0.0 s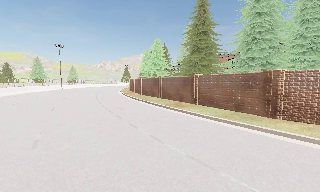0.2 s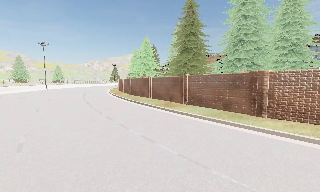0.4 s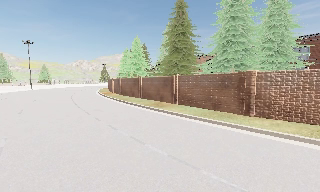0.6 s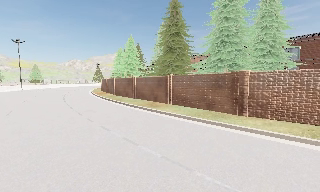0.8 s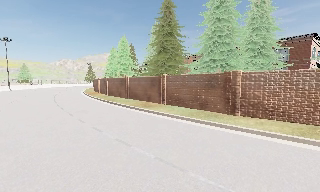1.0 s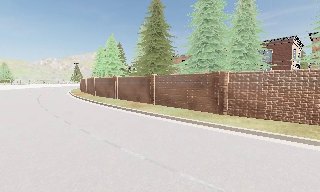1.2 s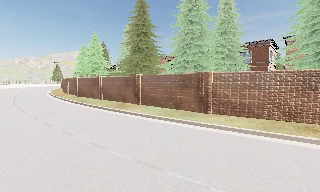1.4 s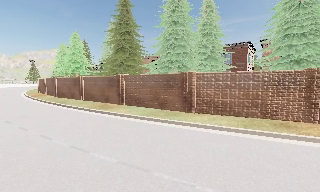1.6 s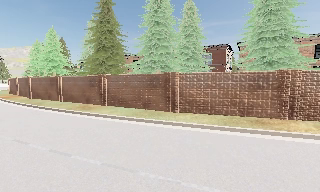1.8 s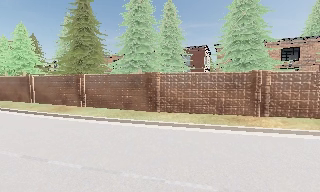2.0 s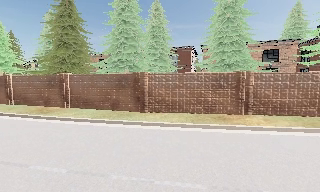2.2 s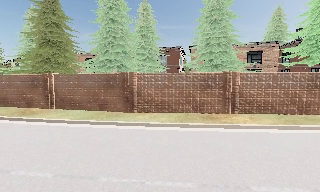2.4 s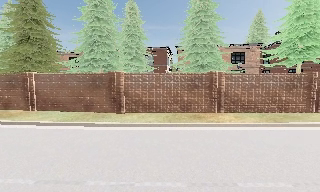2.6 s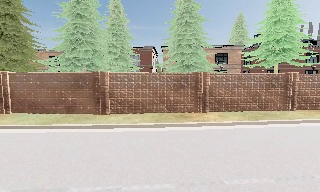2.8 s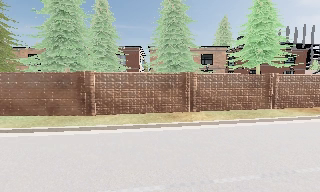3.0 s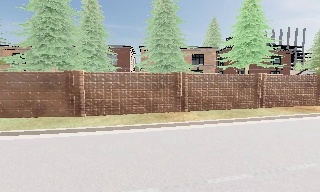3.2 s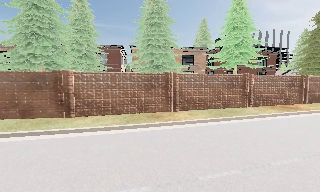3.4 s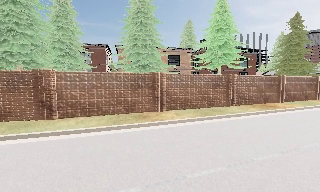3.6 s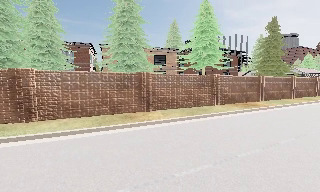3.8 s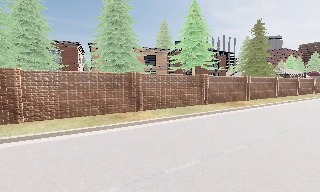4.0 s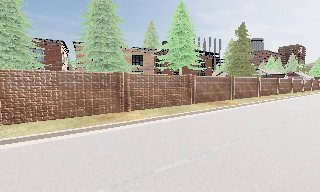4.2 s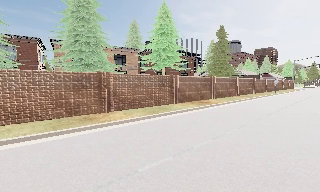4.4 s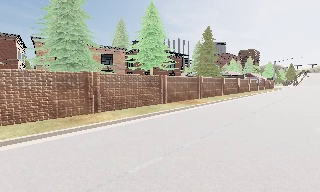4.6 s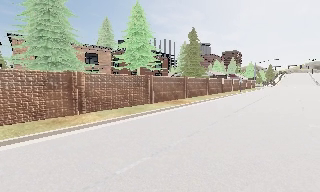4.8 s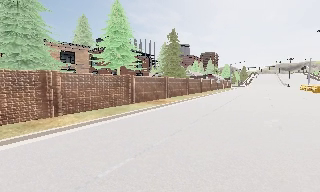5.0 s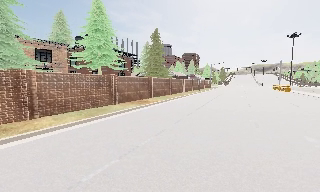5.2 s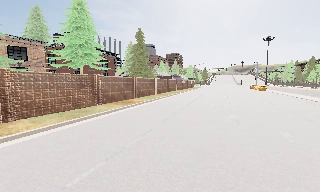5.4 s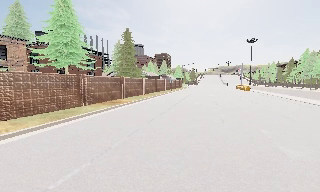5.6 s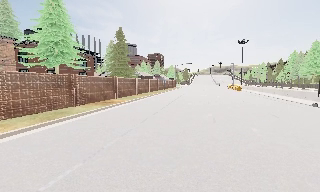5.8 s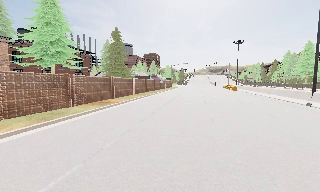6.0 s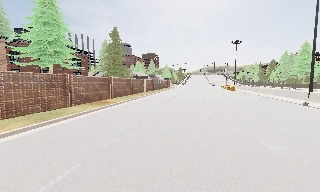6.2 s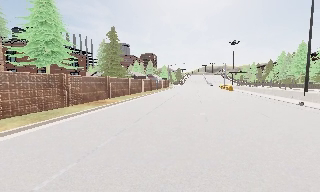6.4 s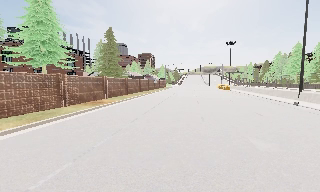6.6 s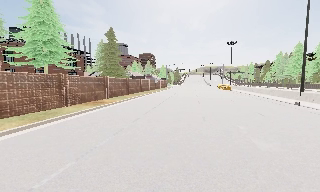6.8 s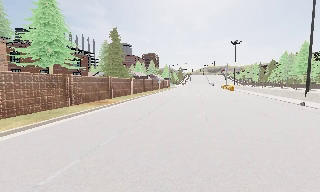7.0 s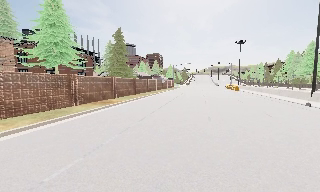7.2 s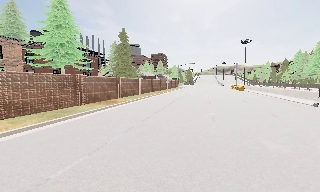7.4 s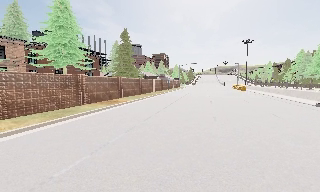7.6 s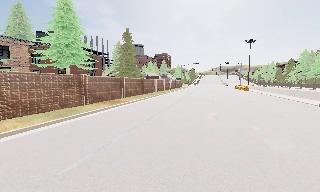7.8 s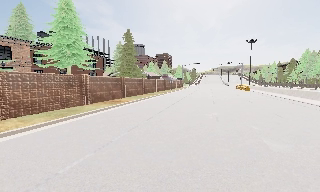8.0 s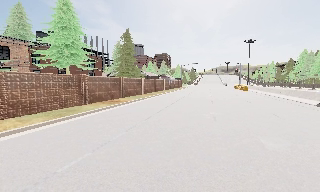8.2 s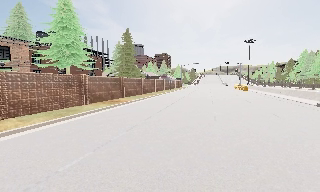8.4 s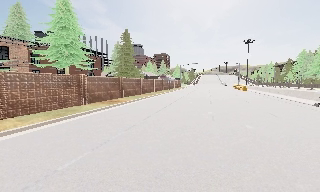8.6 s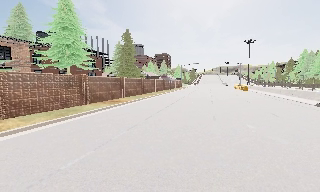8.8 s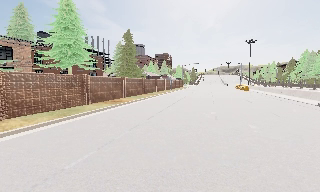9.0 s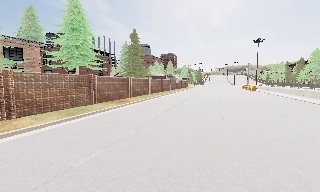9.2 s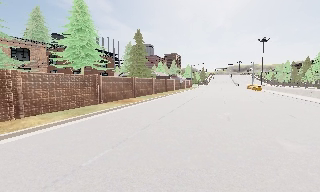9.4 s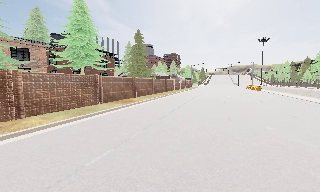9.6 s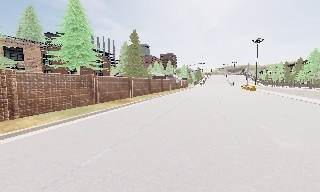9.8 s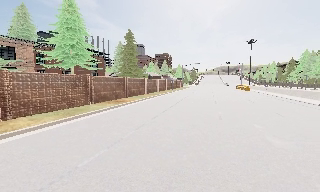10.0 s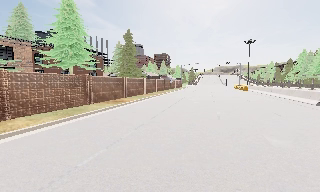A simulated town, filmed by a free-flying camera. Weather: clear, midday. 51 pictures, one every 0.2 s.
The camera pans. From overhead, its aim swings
clockwise.
The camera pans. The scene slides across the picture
to the left.
0.0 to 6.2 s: The camera pans to its right, which is clockwise from overhead, by about 130 degrees. It travels to its left, about 0.5 m.
6.2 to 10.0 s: The camera travels backward, about 0.5 m, so what stands in front gets smaller.
The film runs forward here.
